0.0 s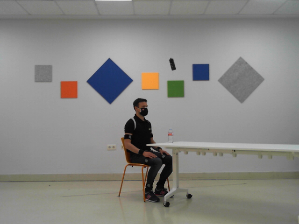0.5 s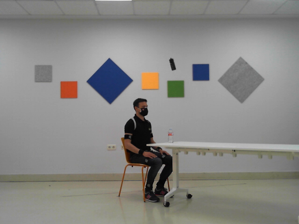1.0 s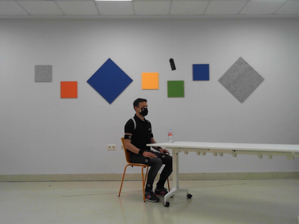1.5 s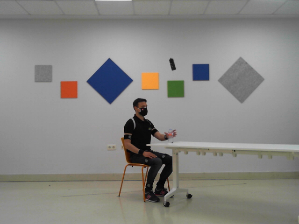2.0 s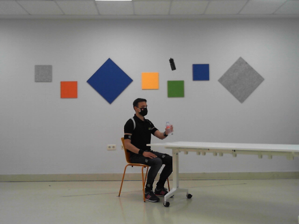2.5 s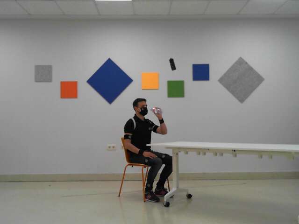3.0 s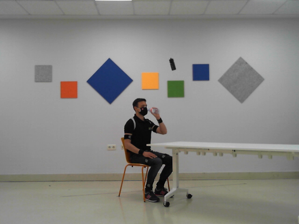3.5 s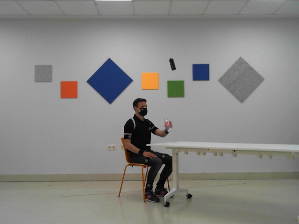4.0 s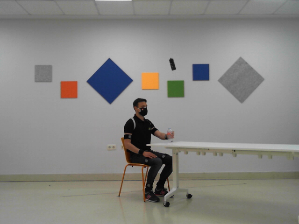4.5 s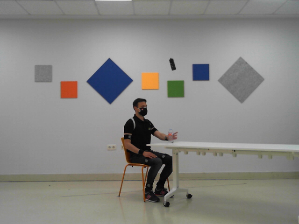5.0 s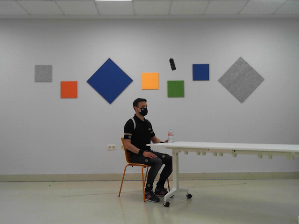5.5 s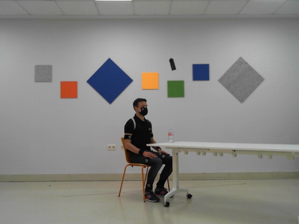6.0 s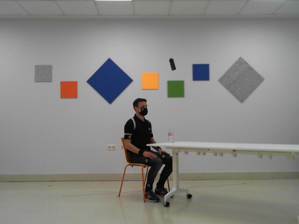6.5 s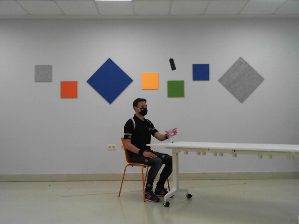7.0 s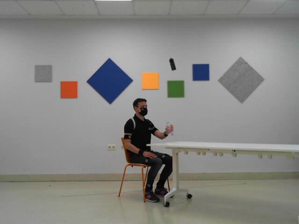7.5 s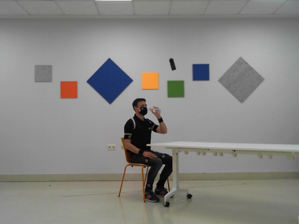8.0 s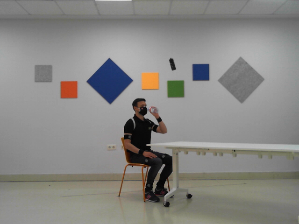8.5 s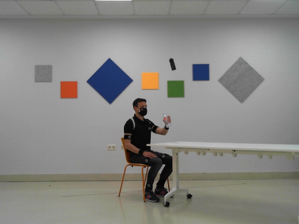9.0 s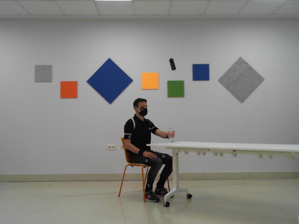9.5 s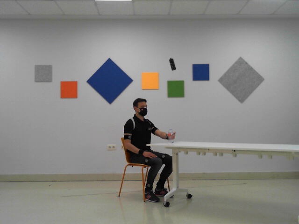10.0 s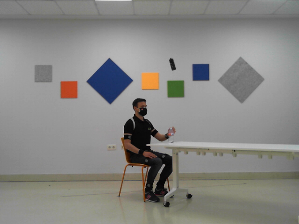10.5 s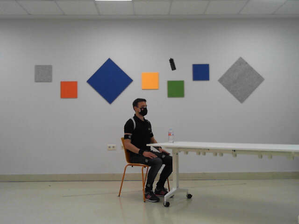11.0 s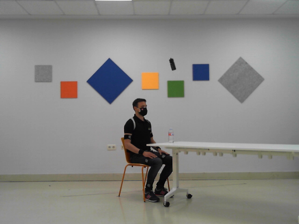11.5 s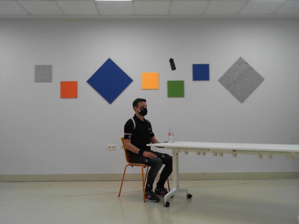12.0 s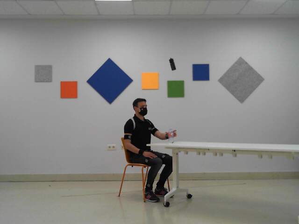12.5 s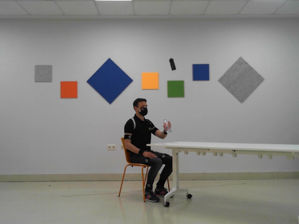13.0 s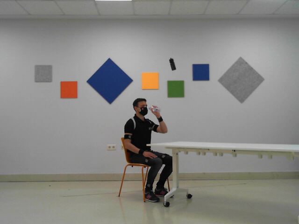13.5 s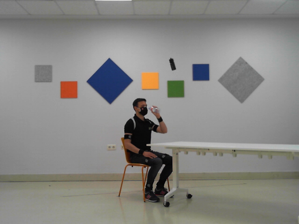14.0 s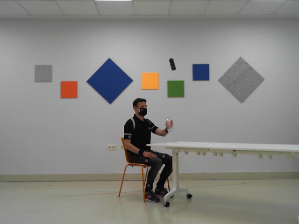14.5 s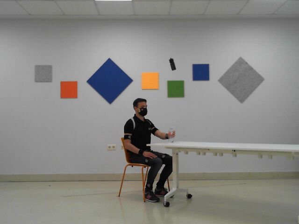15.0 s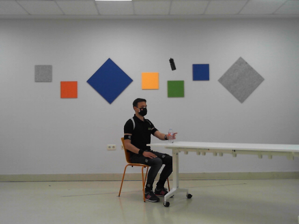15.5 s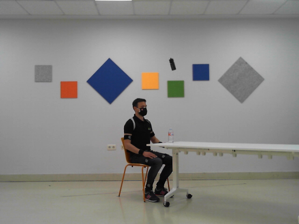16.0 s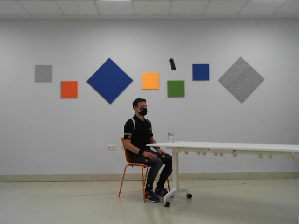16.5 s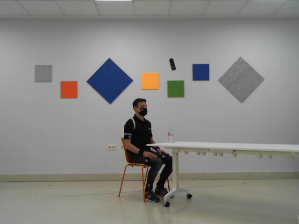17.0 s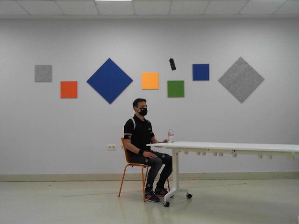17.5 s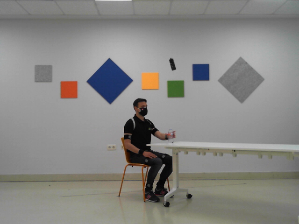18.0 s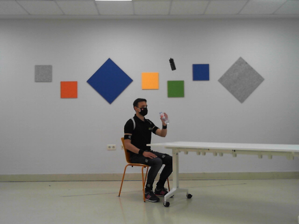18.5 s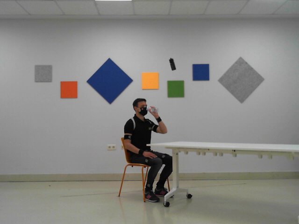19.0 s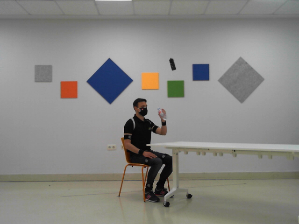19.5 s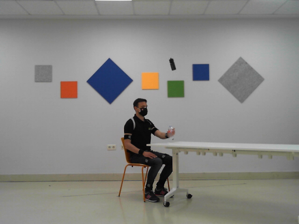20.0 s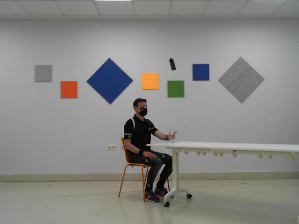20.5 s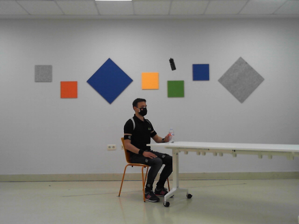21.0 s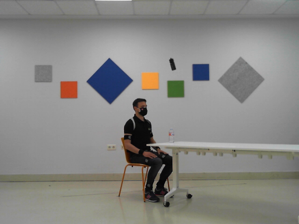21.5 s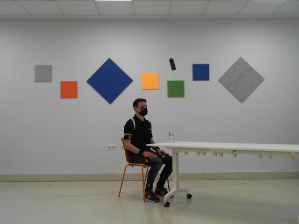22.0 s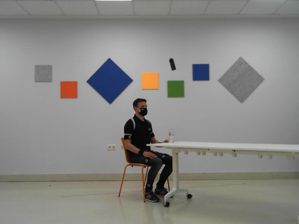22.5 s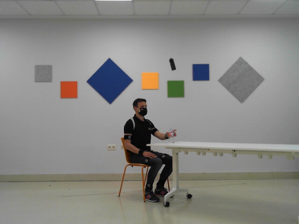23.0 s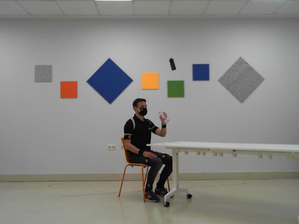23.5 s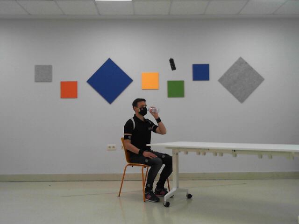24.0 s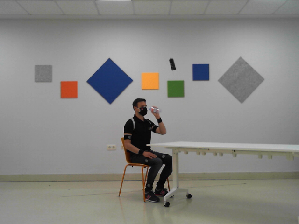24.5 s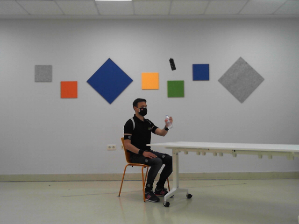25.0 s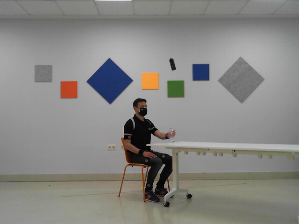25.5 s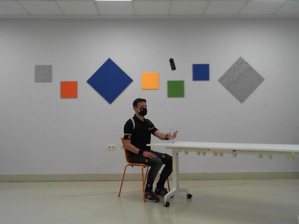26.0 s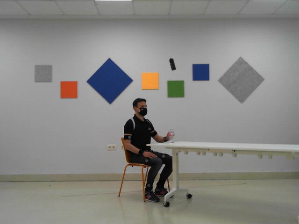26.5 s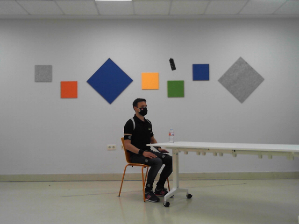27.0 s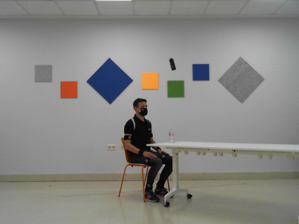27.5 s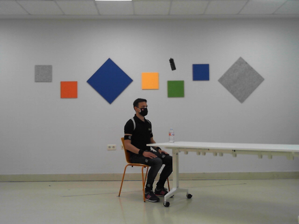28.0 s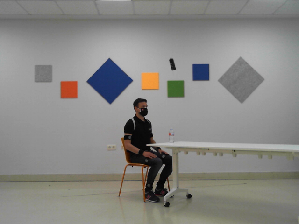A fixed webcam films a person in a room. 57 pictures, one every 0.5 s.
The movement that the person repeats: Drink from a bottle, left hand.
